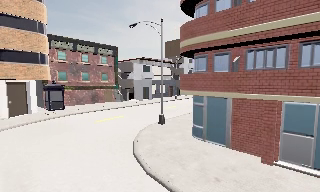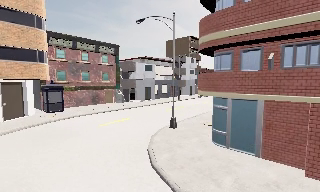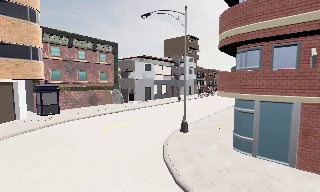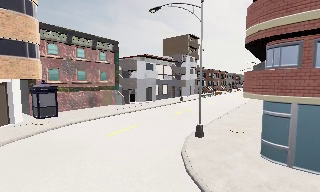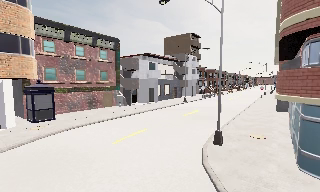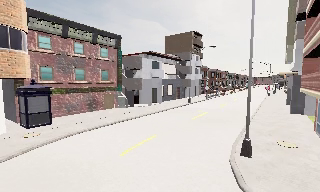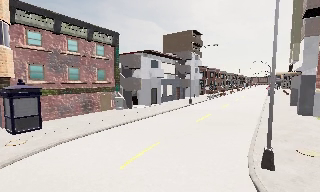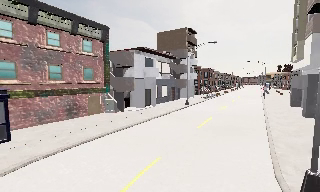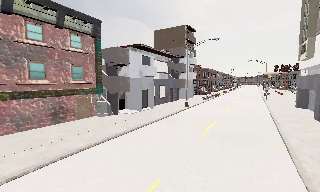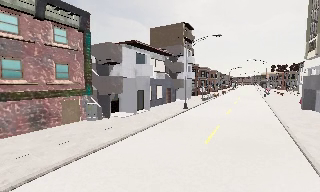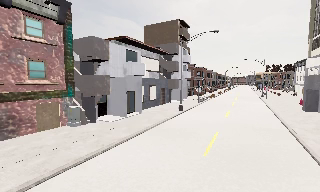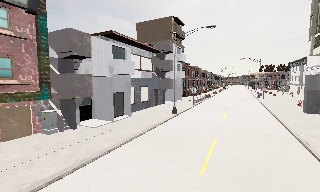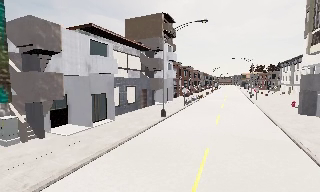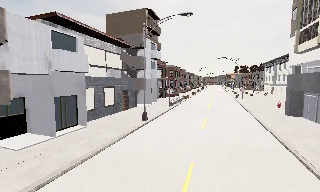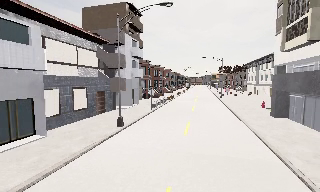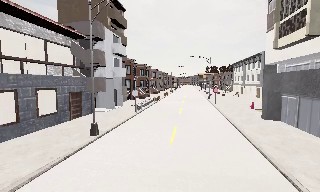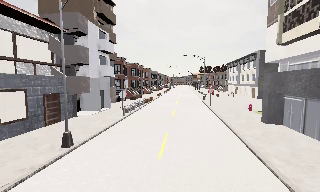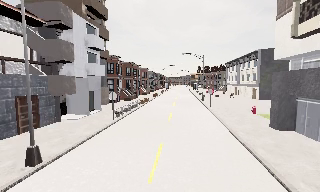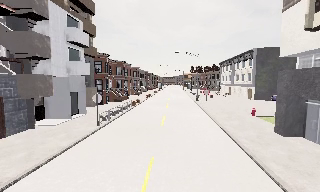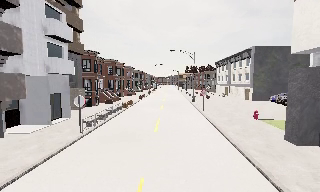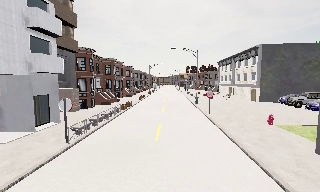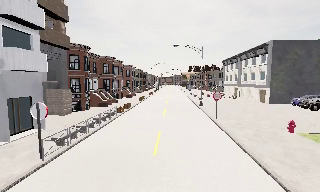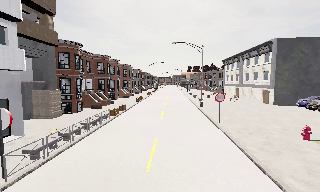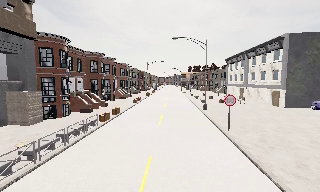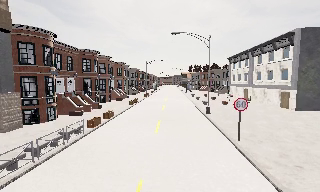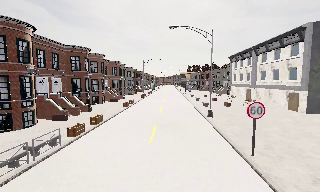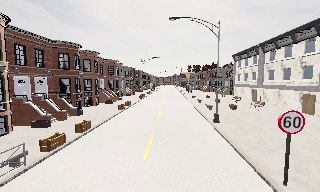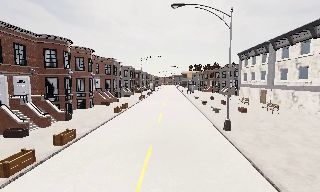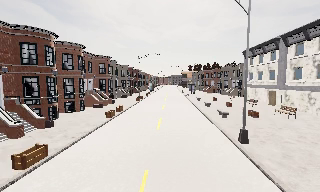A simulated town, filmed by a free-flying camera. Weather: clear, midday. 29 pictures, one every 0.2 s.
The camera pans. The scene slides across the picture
to the left.
The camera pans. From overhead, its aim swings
clockwise.
0.0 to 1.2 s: The camera travels forward and to its left, about 8 m, so what stands in front looms larger.
1.2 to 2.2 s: The camera travels forward, about 7 m, so what stands in front looms larger.
2.2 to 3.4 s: The scene slides to the left, as the camera pans about 20 degrees to its right. It travels forward, about 9 m, so what stands in front looms larger.
3.4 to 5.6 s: The camera travels forward, about 19 m, so what stands in front looms larger.
The film runs forward here.
